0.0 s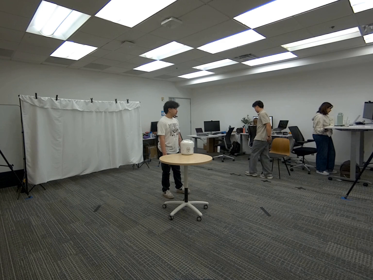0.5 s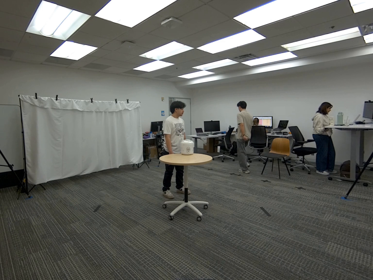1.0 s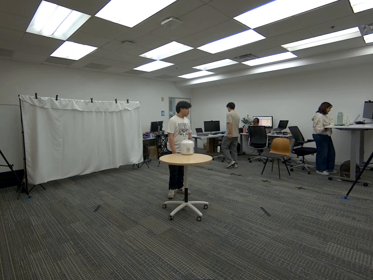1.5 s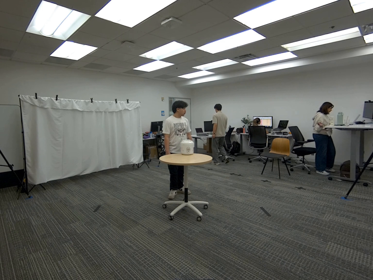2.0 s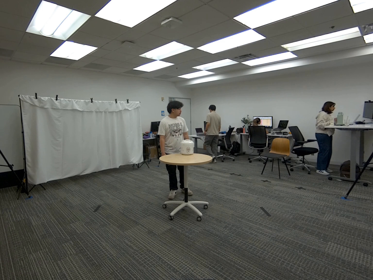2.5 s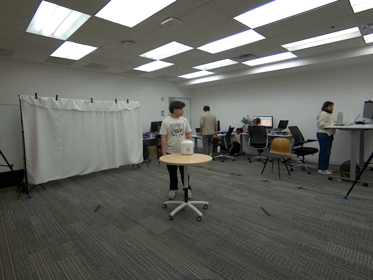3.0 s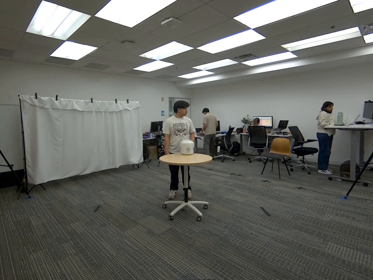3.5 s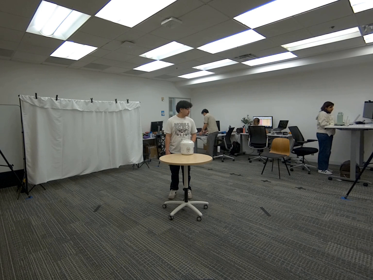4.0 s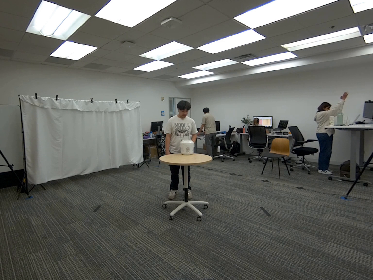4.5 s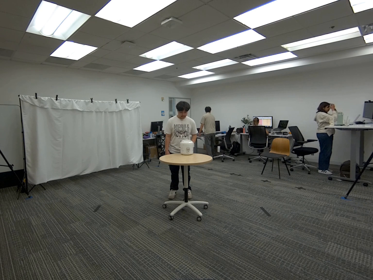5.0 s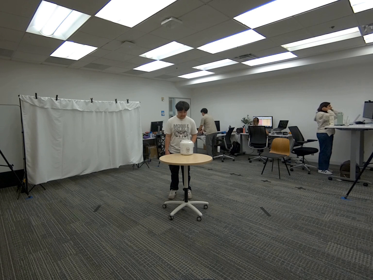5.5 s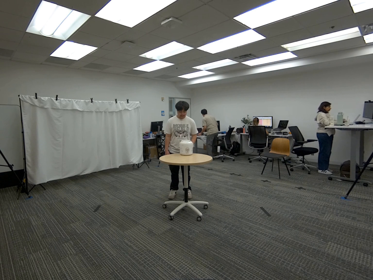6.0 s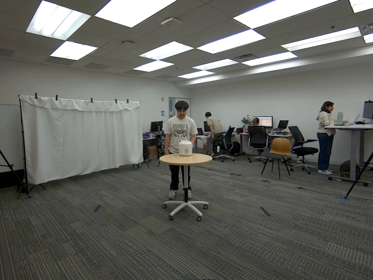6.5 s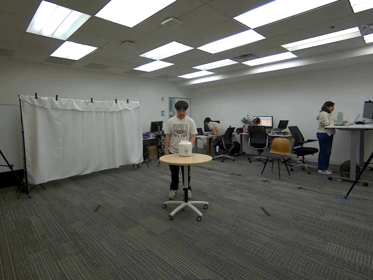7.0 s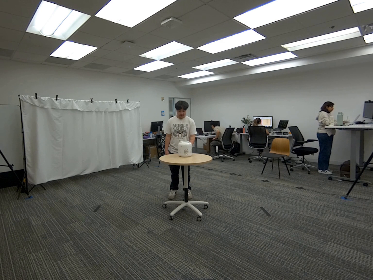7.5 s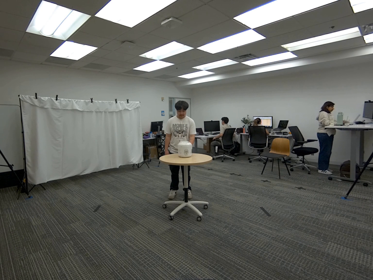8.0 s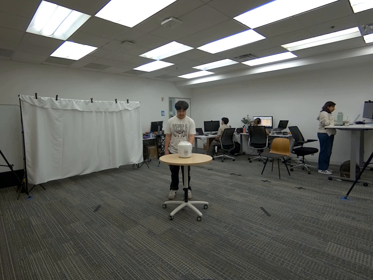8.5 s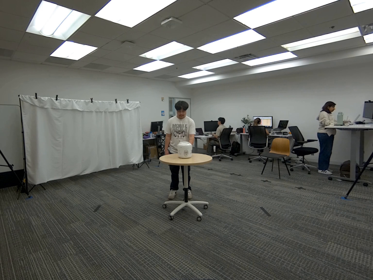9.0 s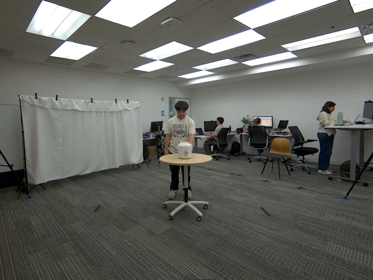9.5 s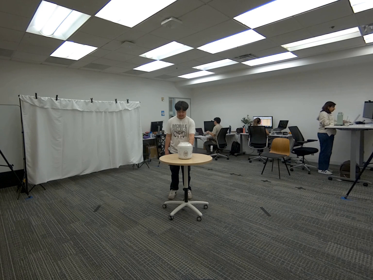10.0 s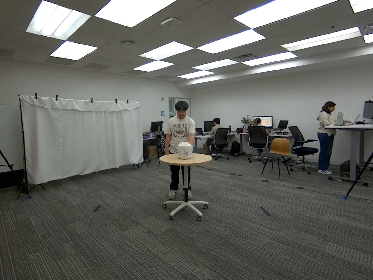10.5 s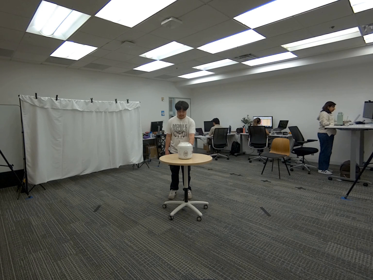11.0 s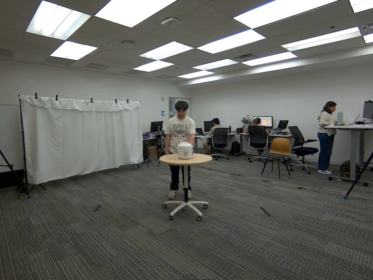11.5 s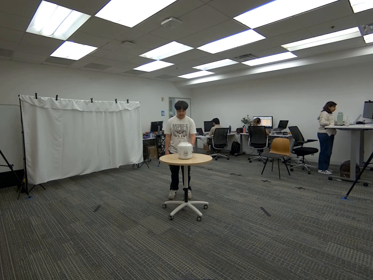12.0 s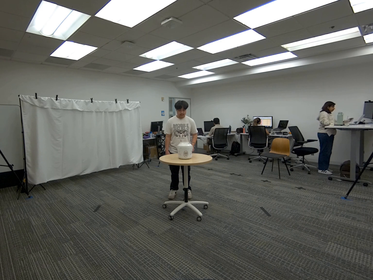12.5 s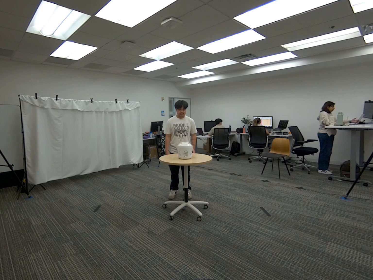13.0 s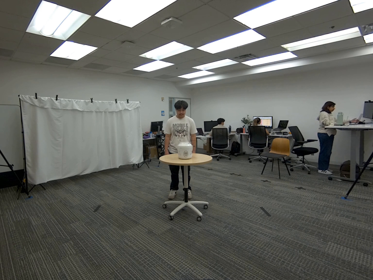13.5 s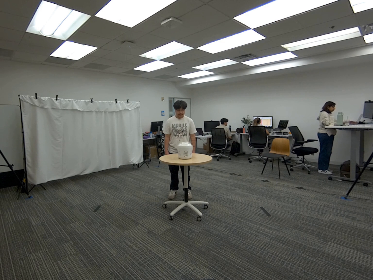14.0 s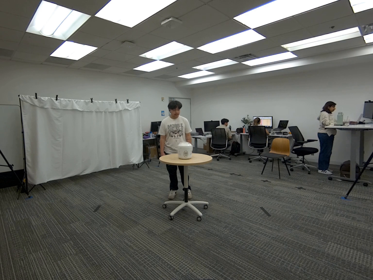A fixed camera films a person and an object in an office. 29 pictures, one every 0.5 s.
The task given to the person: Walk toward the rice cooker on the round table and slide it toward the center of the table using left hand.
